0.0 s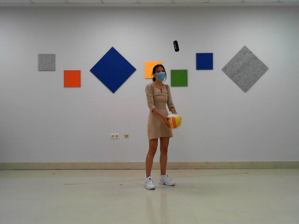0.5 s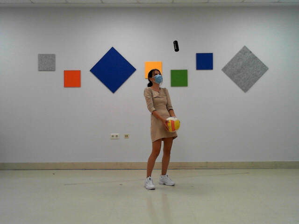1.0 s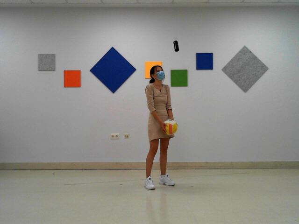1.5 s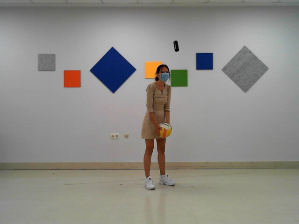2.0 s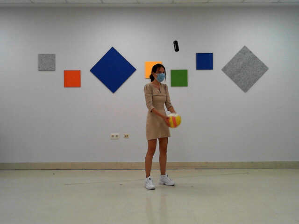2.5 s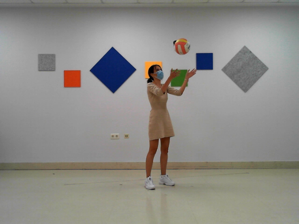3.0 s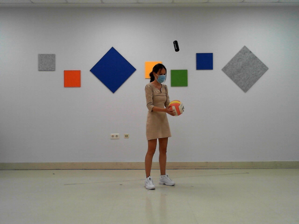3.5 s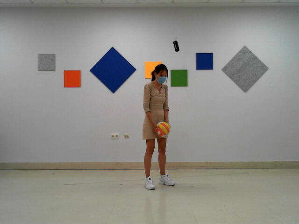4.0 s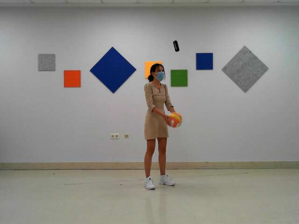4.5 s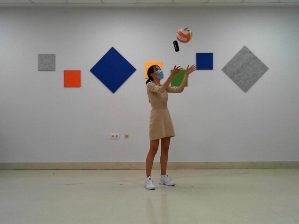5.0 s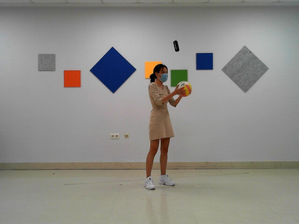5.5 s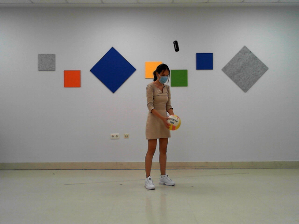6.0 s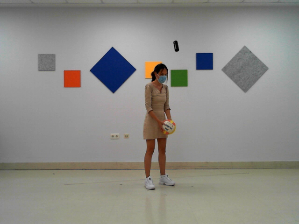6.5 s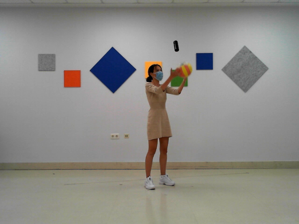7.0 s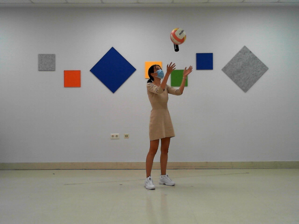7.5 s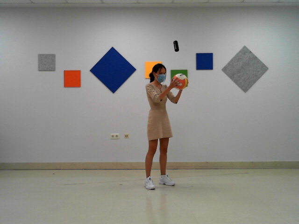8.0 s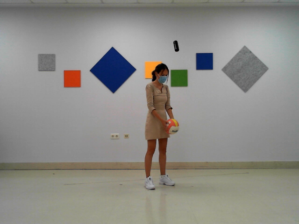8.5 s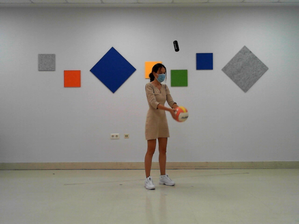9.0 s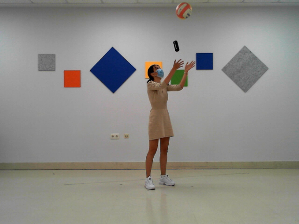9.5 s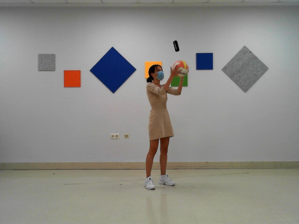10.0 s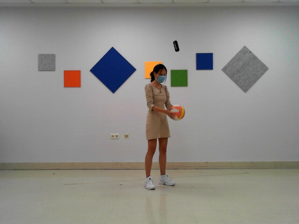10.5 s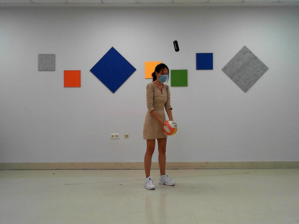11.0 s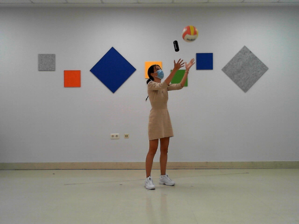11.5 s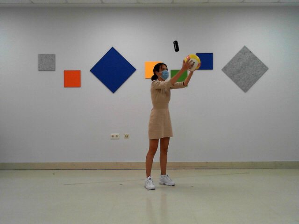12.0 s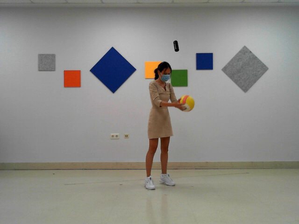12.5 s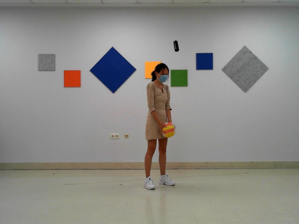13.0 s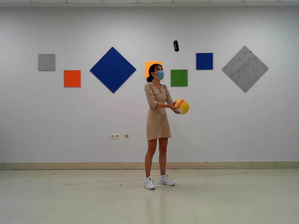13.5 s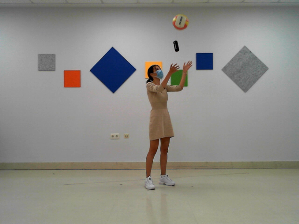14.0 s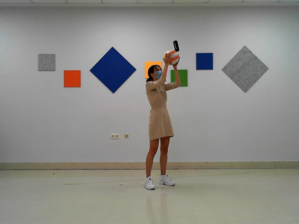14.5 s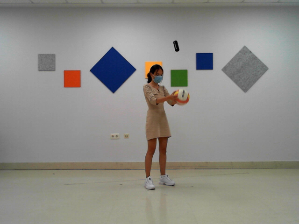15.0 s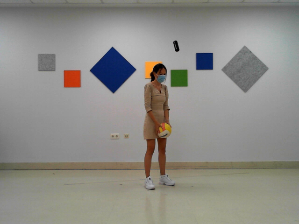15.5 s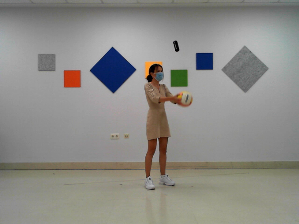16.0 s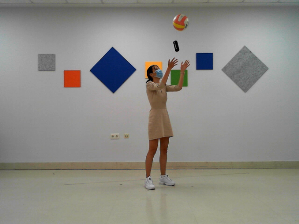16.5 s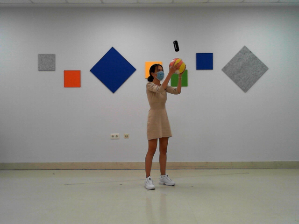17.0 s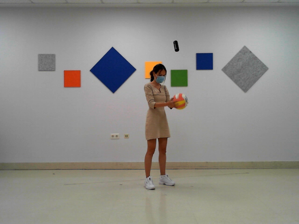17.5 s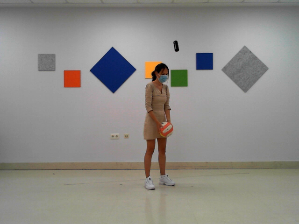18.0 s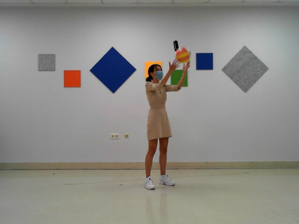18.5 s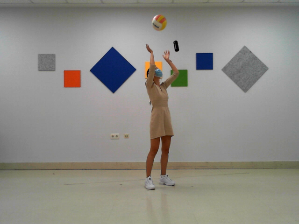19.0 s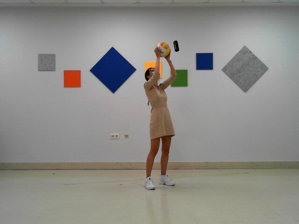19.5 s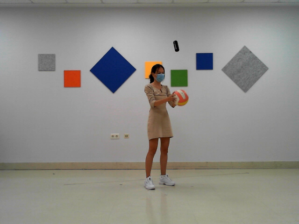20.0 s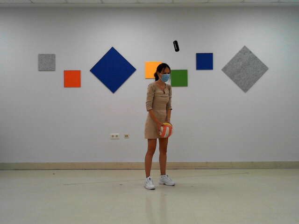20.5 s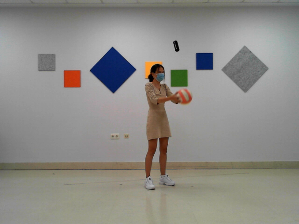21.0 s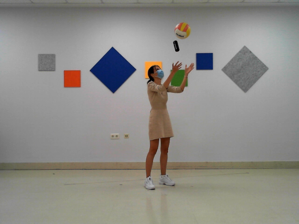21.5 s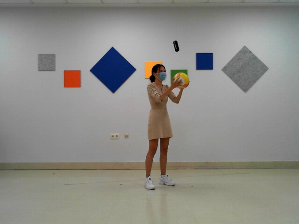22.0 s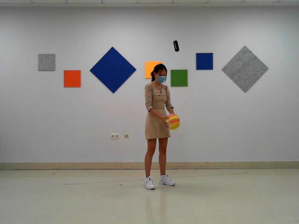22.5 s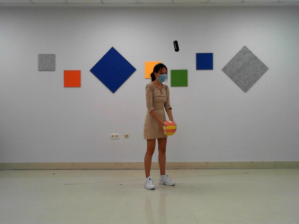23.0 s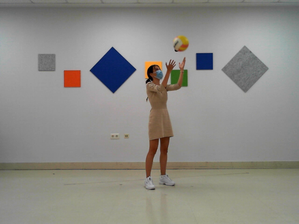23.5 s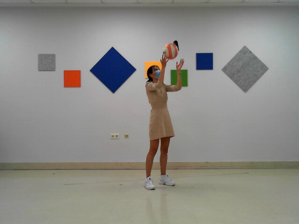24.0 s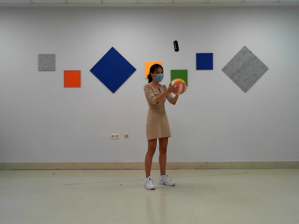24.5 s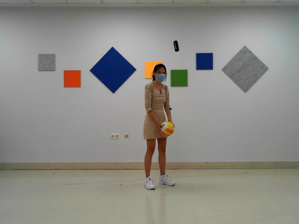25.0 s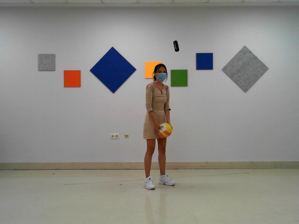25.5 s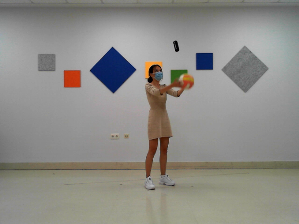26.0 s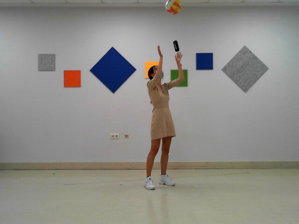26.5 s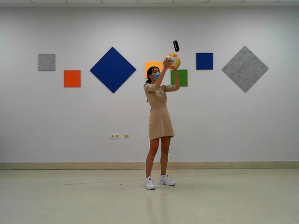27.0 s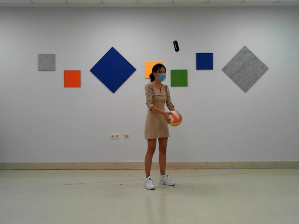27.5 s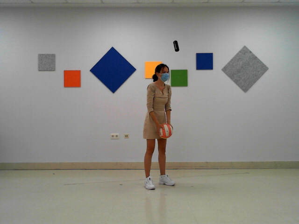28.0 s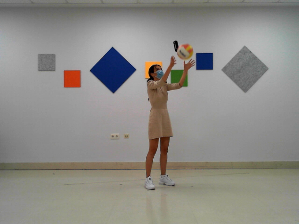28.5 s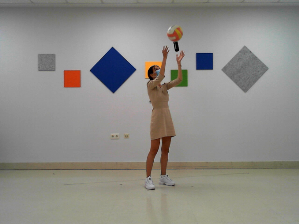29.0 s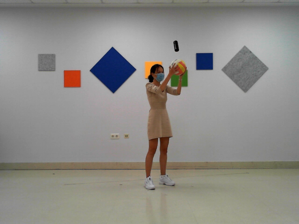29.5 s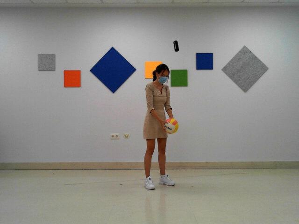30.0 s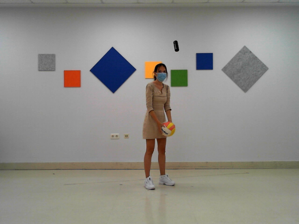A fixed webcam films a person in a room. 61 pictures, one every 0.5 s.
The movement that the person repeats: Throw up a ball and catch it.
